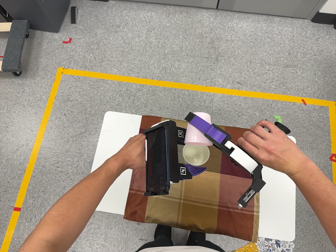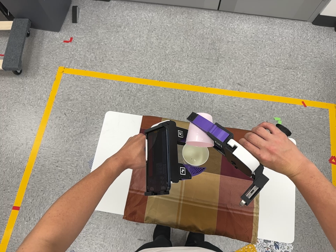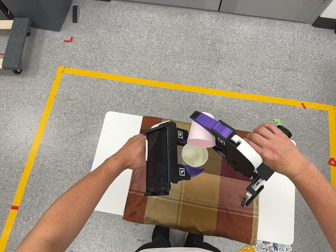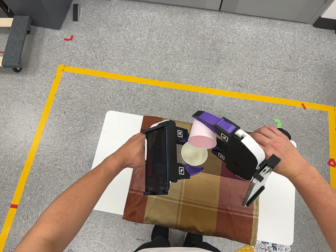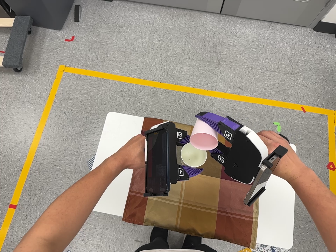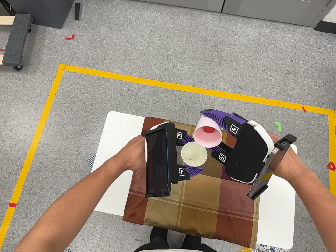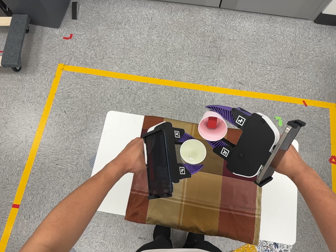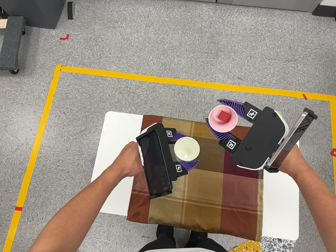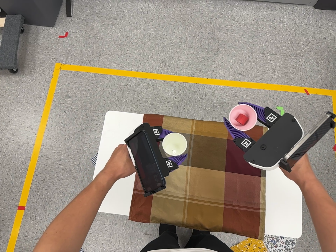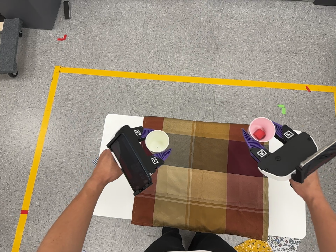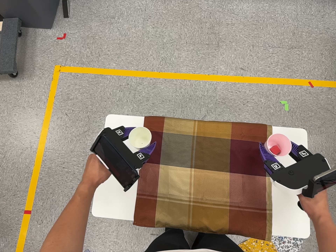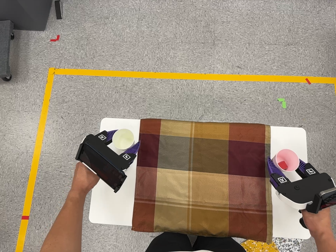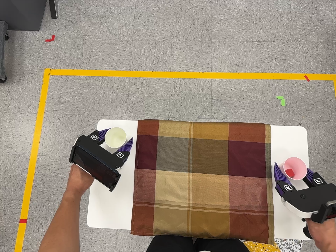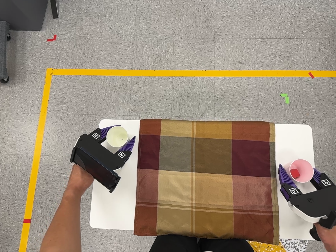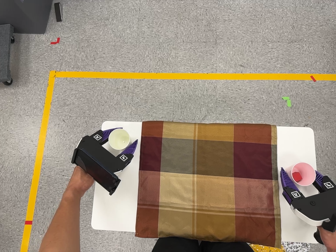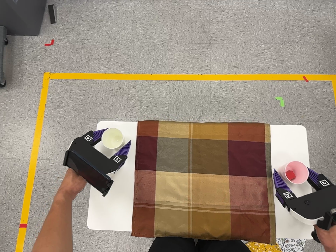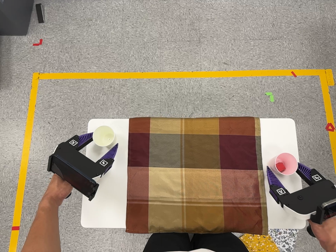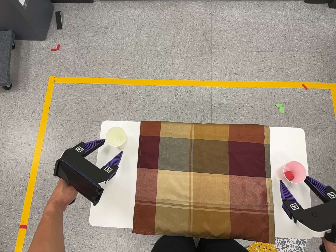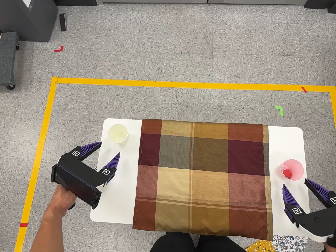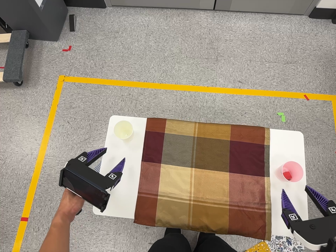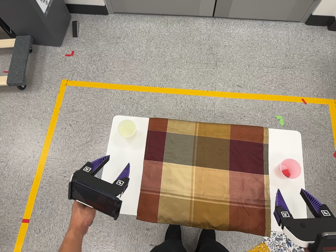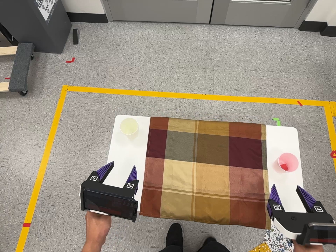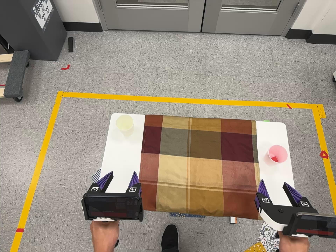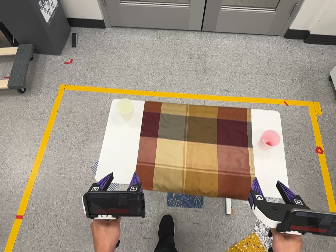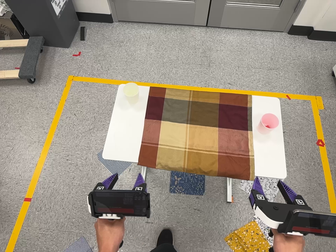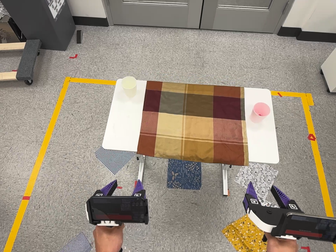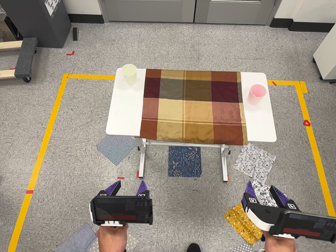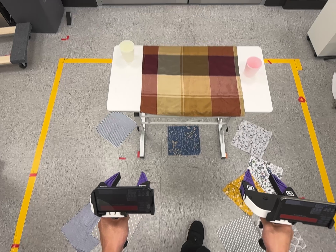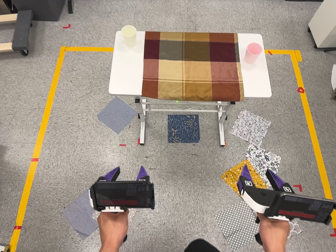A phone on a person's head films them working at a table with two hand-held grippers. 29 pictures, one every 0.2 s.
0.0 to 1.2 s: The camera shifts only a little, or ends up much as it began.
1.2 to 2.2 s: The camera travels toward the top of its view and forward, about 8 cm.
2.2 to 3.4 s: The camera shifts only a little, or ends up much as it began.
3.4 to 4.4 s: The camera travels toward the bottom of its view and backward, about 24 cm, so close, fixed things drift upward. Its aim tips toward the top of its view by about 10 degrees.
4.4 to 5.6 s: The camera travels toward the bottom of its view and backward, about 50 cm, so close, fixed things drift upward.
The film runs backward here.
